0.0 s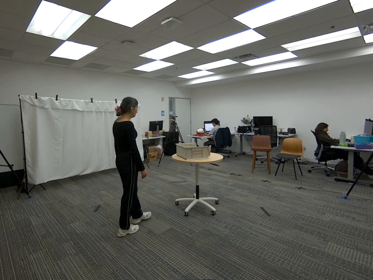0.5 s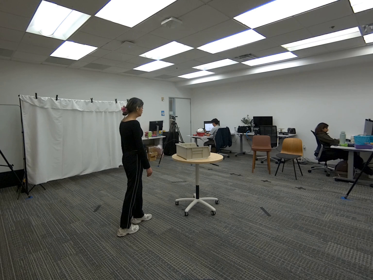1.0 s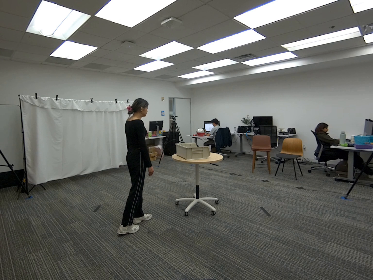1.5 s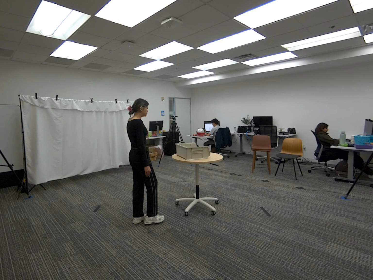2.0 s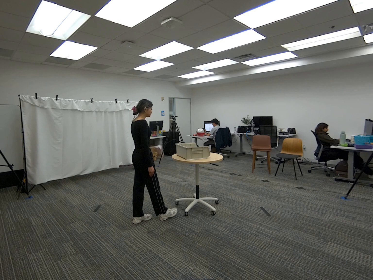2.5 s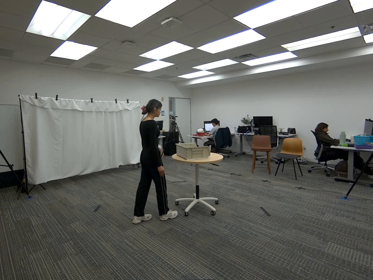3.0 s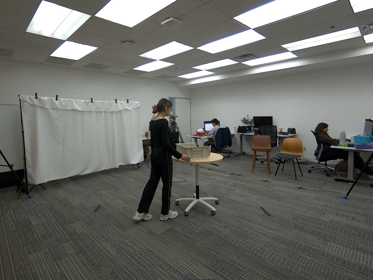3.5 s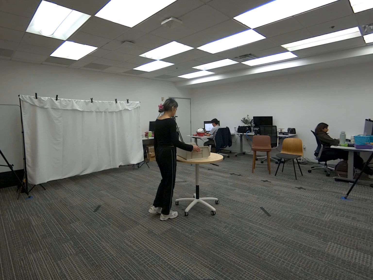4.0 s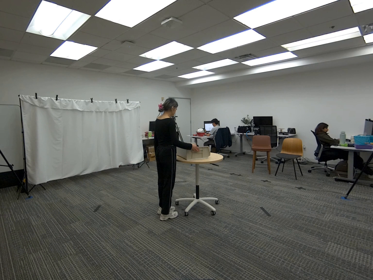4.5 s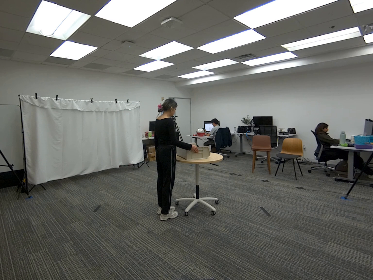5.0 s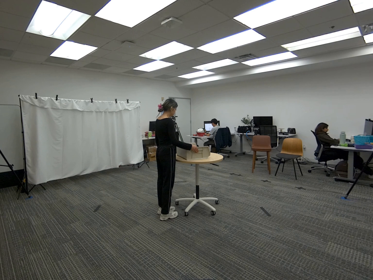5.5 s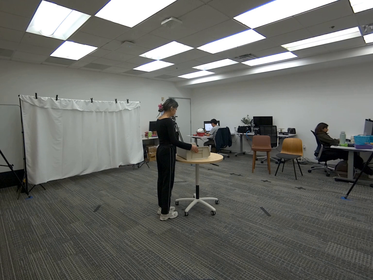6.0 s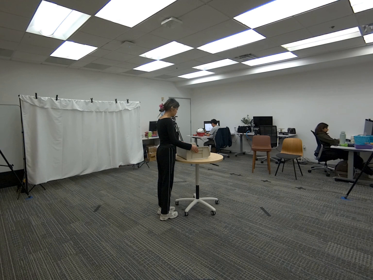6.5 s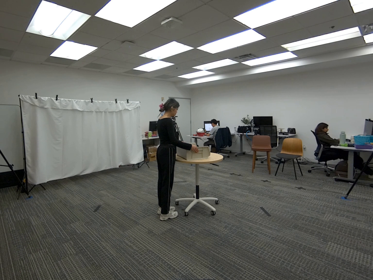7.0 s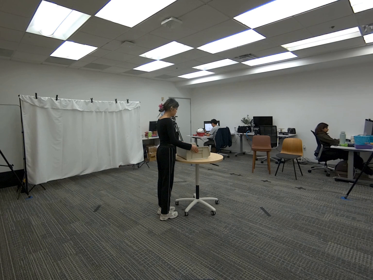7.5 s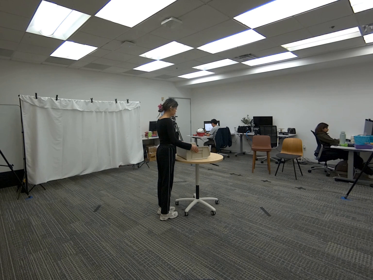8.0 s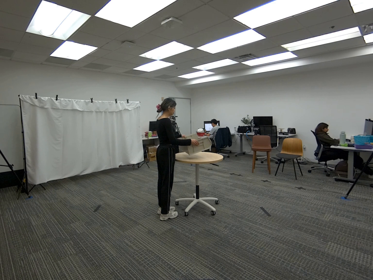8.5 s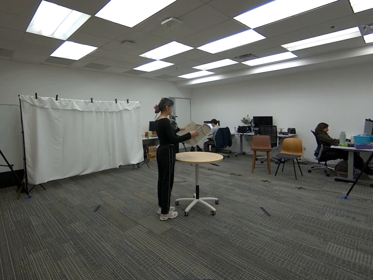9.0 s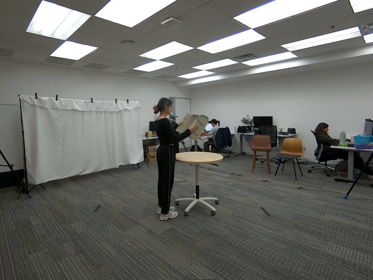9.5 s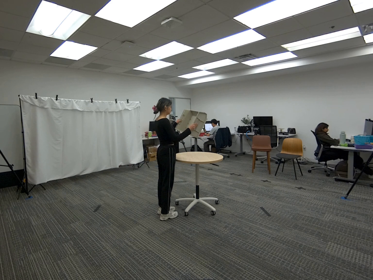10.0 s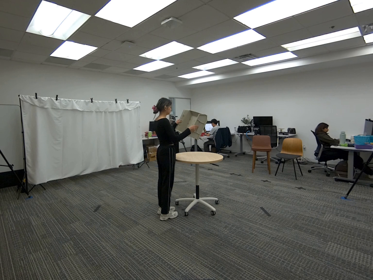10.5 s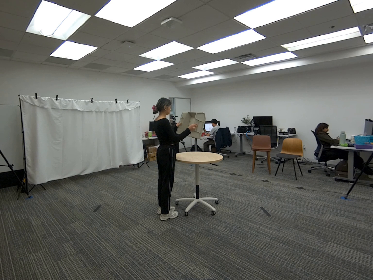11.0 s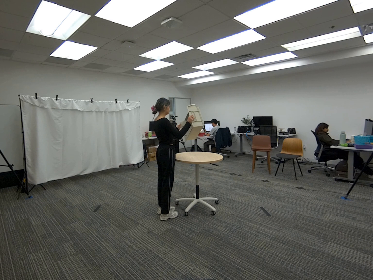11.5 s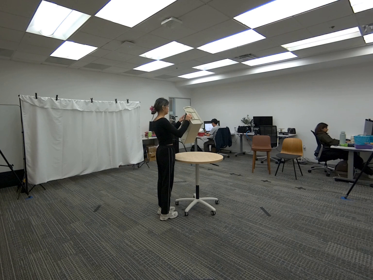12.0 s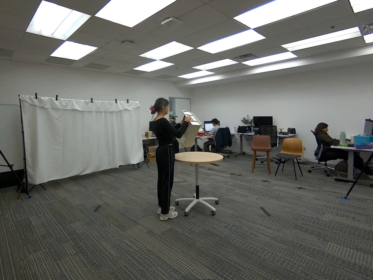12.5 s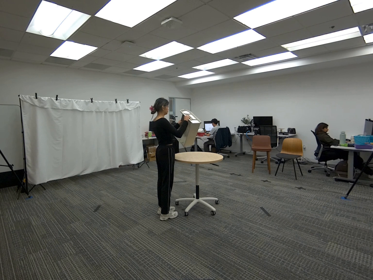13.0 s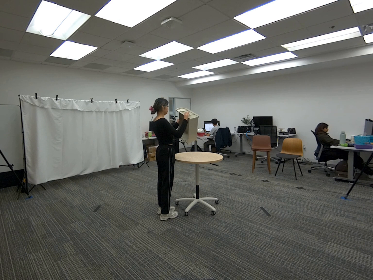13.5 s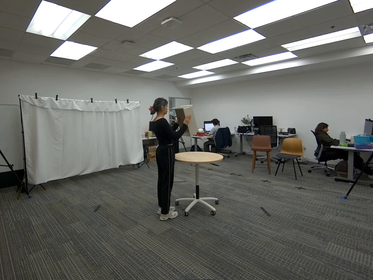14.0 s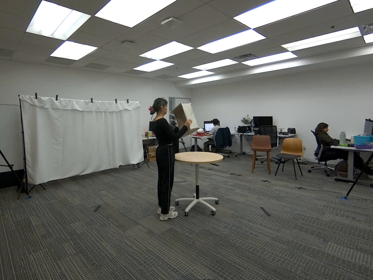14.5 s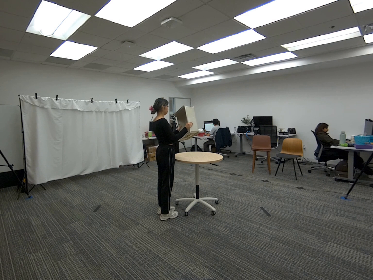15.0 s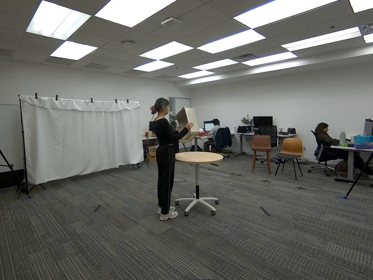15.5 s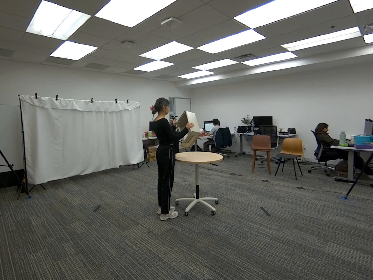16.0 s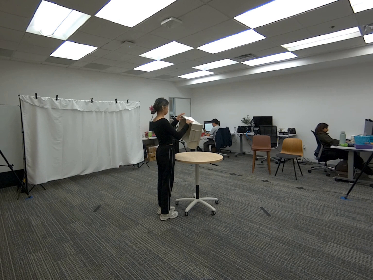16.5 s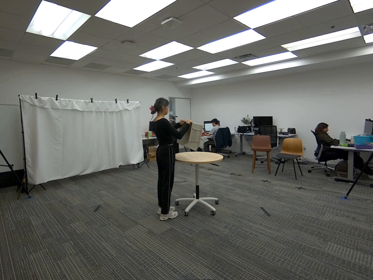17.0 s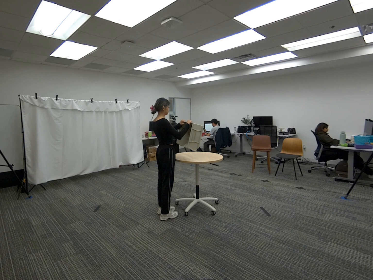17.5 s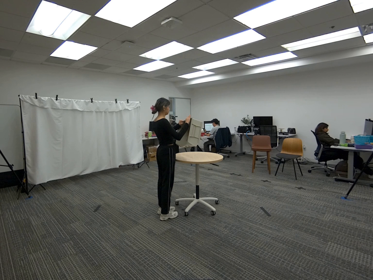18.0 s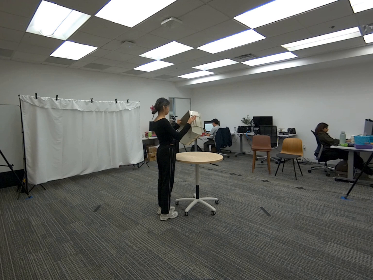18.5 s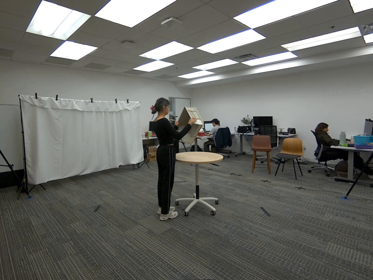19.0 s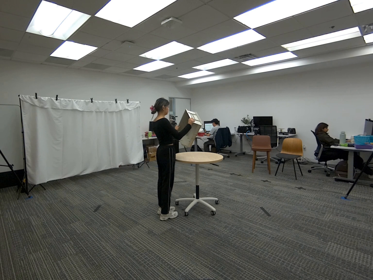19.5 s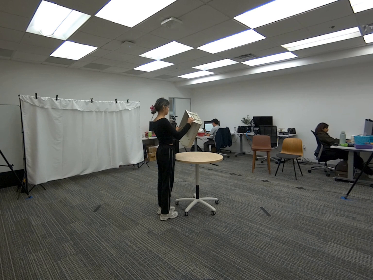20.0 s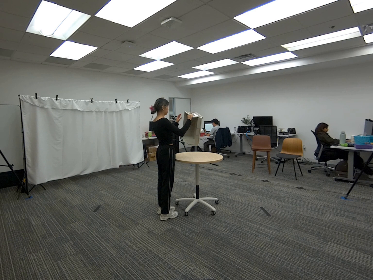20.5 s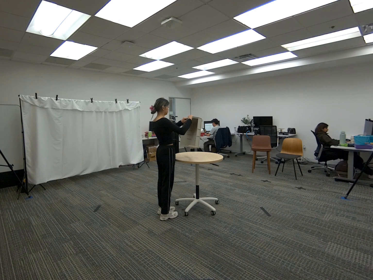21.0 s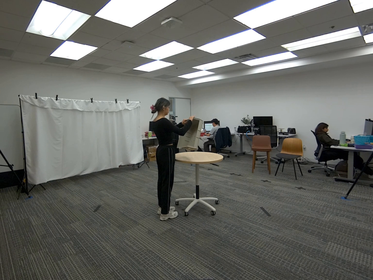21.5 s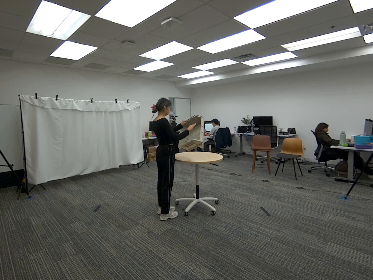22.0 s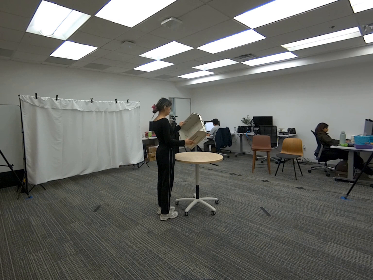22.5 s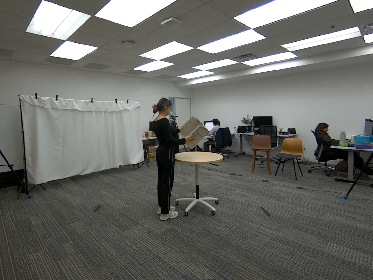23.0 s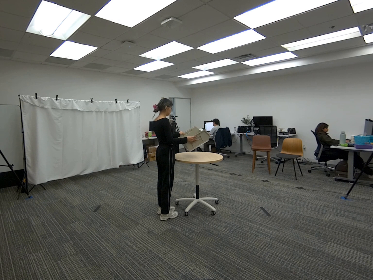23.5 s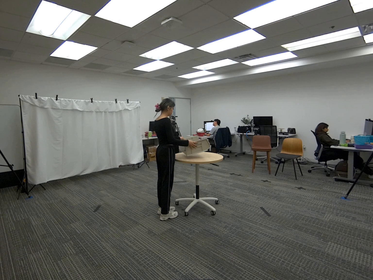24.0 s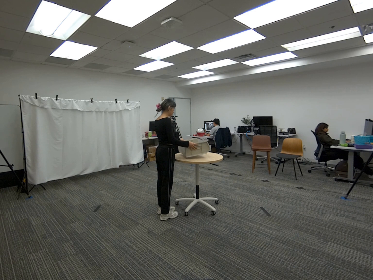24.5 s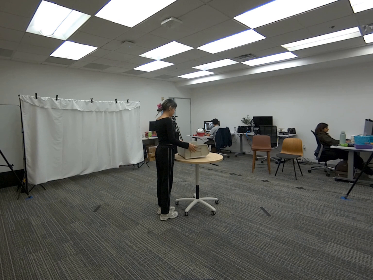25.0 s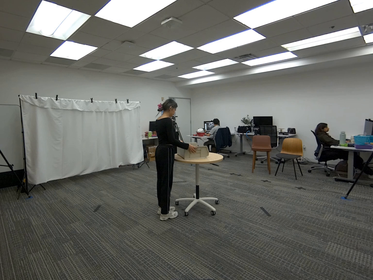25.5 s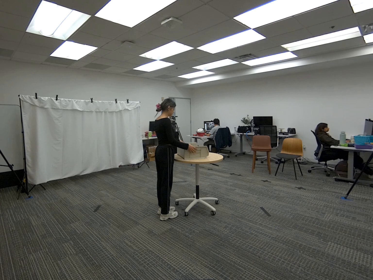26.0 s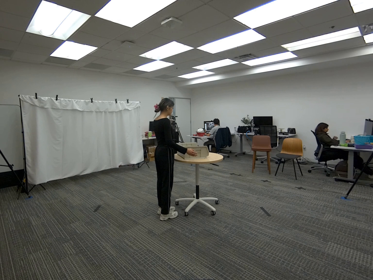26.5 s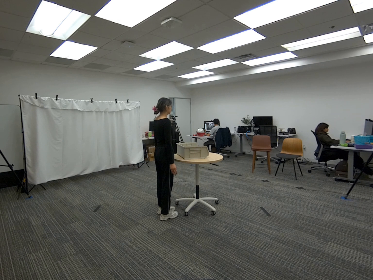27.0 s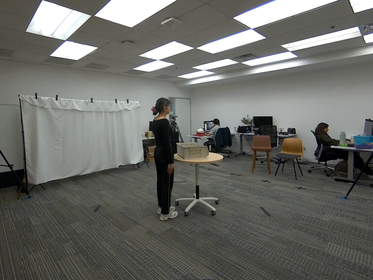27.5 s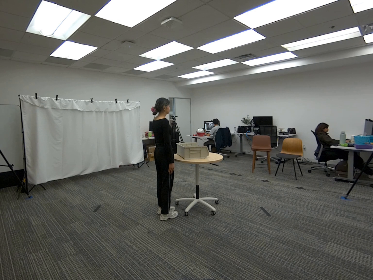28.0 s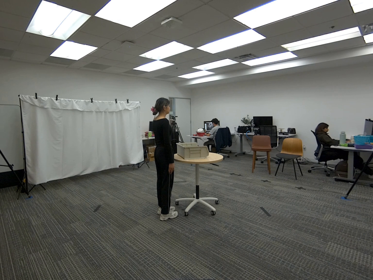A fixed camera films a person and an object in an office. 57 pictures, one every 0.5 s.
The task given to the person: Walk to the beige bin on the round table. Pick up the bin with your right hand, then slowly rotate it in midair using both hands. When finished, place the bin back on the table.
